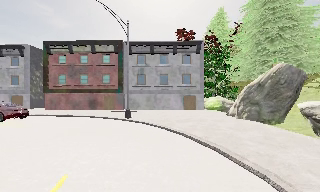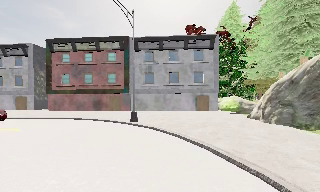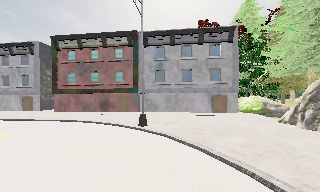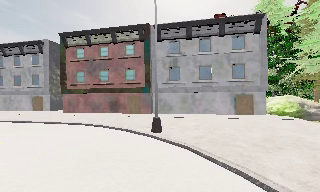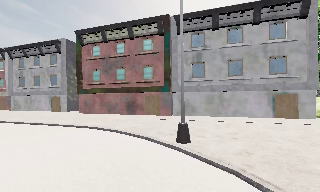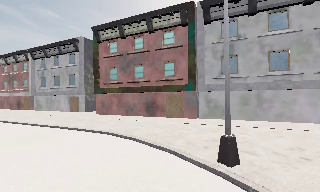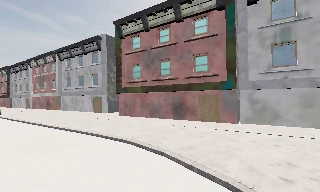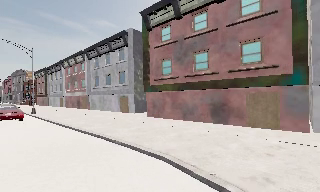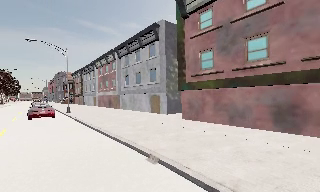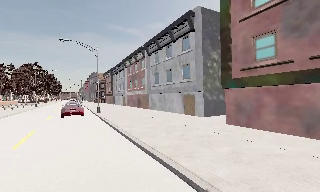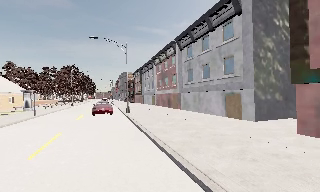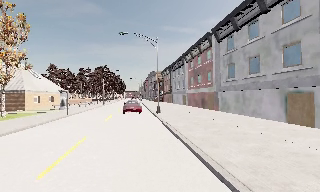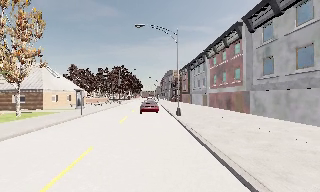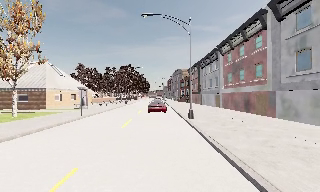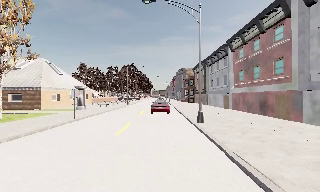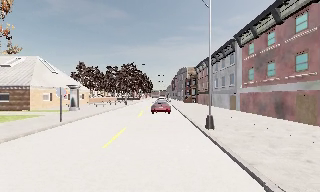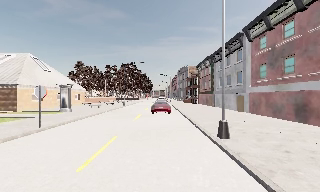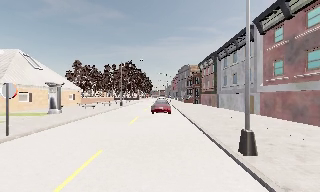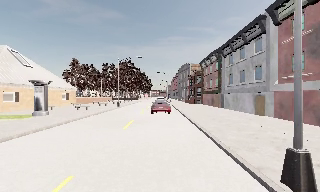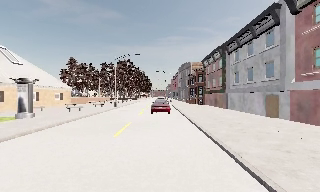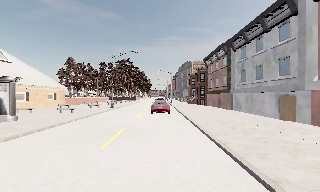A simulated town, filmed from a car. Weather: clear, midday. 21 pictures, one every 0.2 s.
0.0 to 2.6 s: The camera swings to its left by about 90 degrees, and the scene slides to the right. It travels forward, about 25 m.
2.6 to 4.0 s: The camera travels forward, about 12 m, so what stands in front looms larger.
The film runs forward here.
